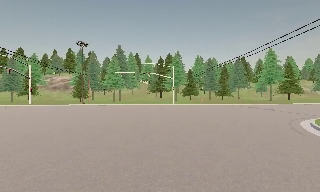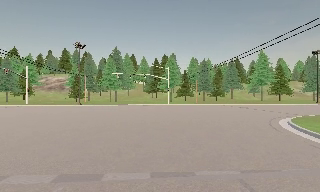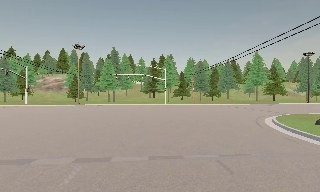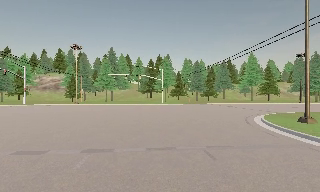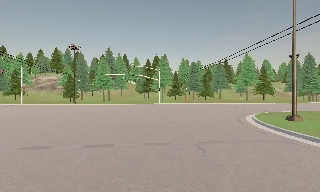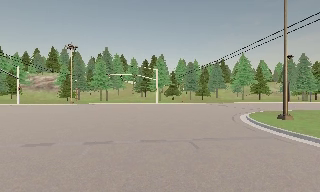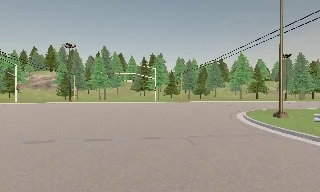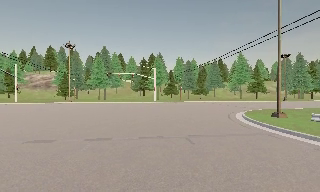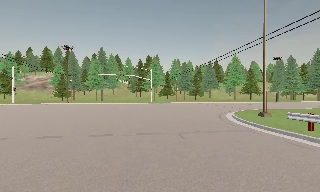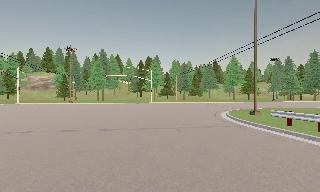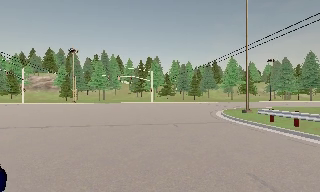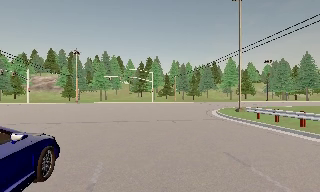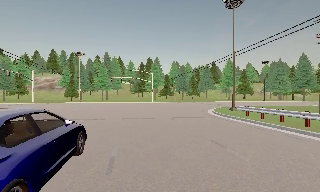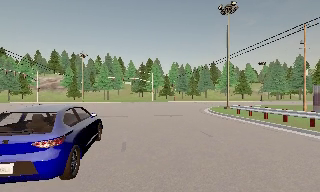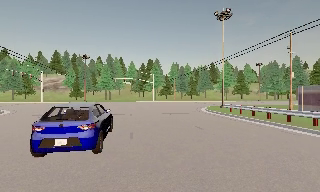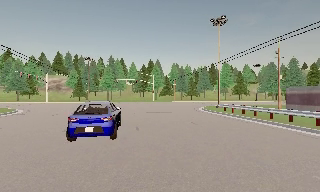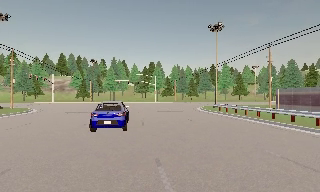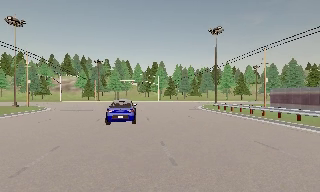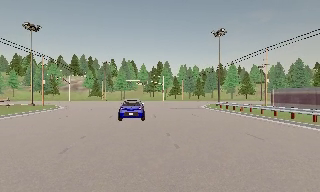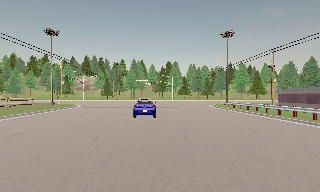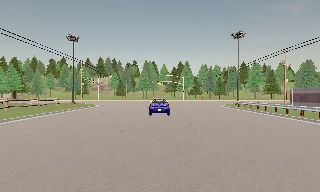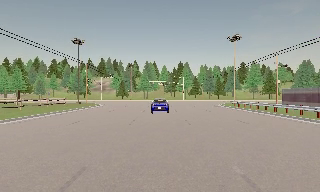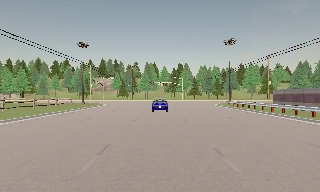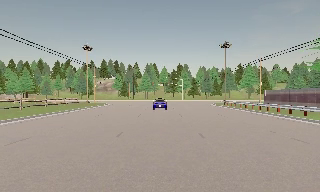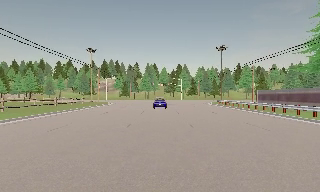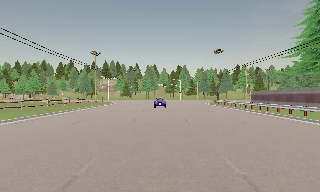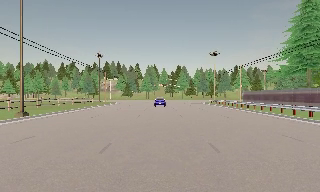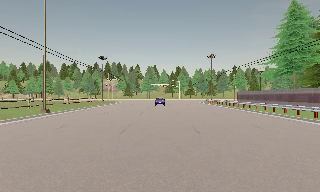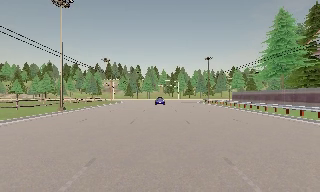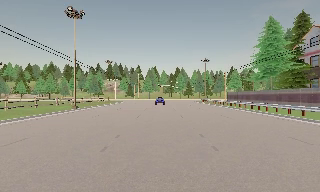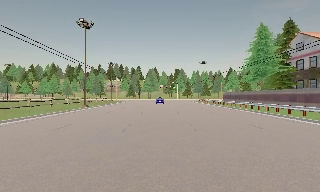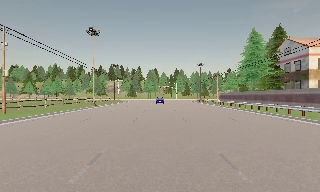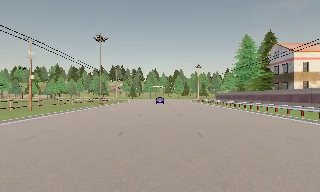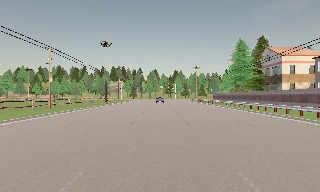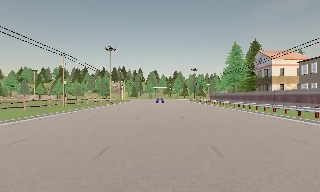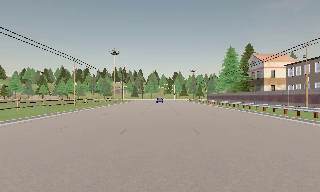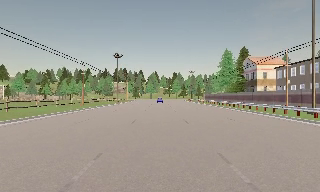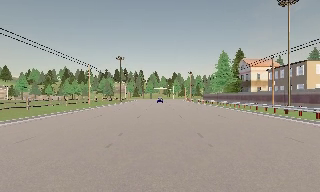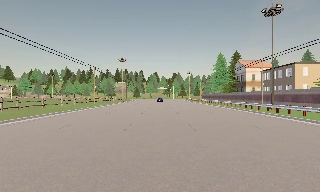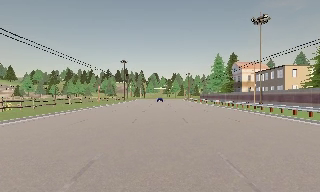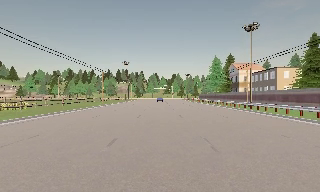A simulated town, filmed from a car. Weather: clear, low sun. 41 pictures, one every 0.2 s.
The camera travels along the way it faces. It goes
backward.
0.0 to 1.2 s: The camera travels backward, about 3.5 m, so what stands in front gets smaller. It loses speed.
1.2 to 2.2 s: The camera travels backward, about 4.5 m, so what stands in front gets smaller. It gains speed.
2.2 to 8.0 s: The camera swings to its left by about 10 degrees, and the scene slides to the right. It travels backward, about 60 m, so what stands in front gets smaller. It gains speed.
The film runs backward here.
